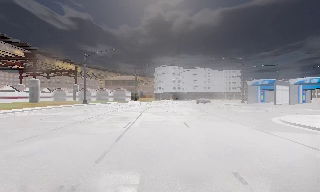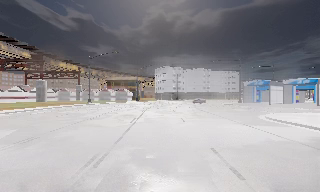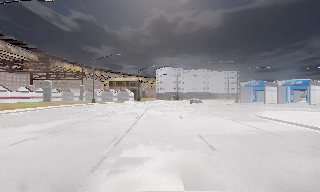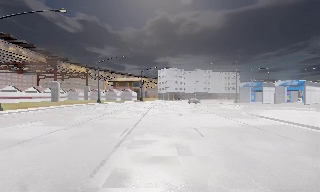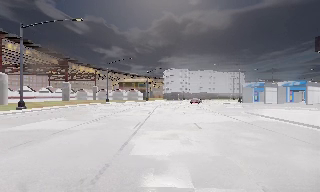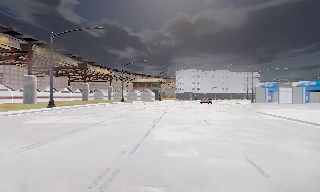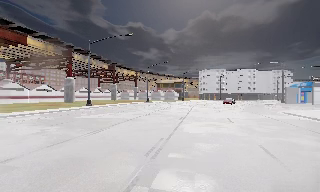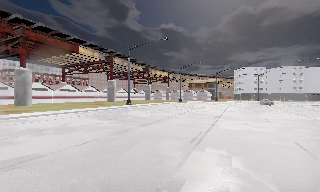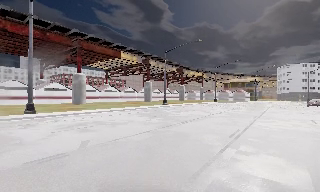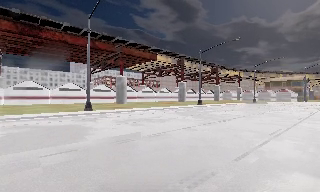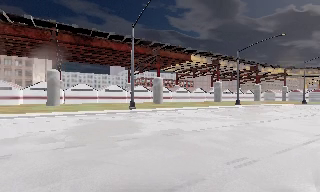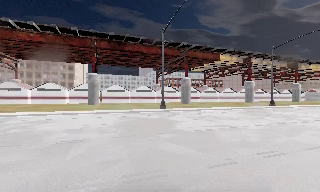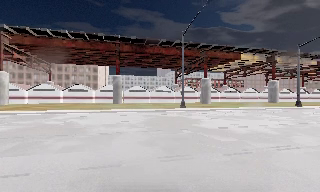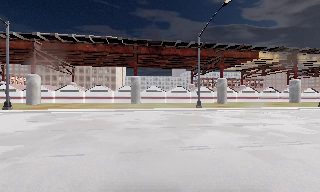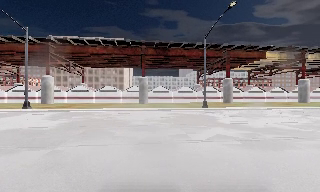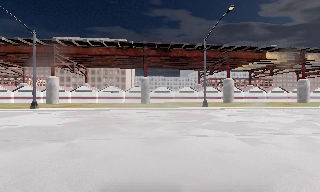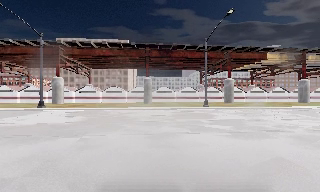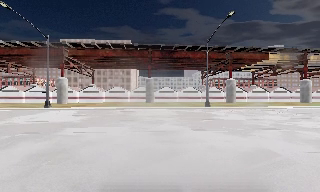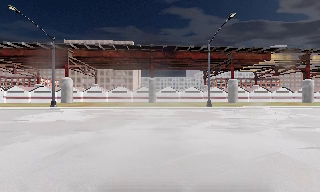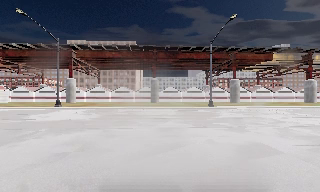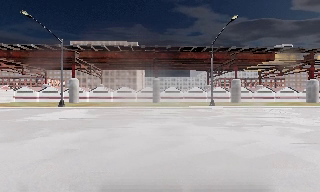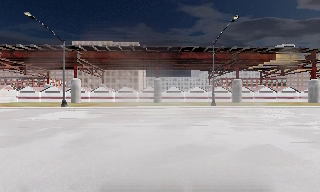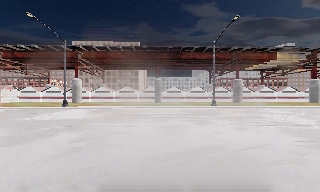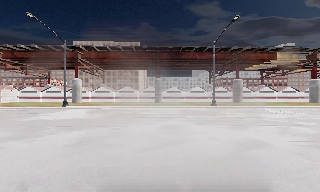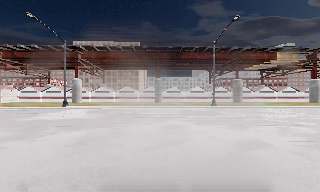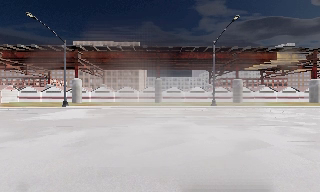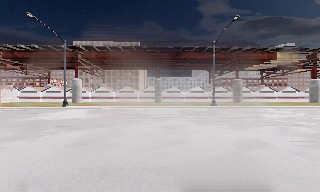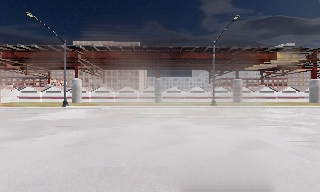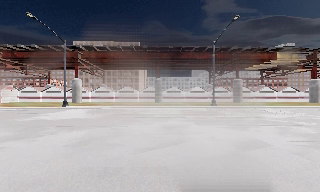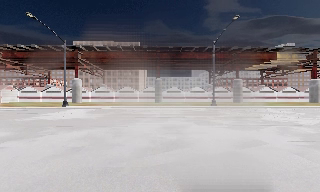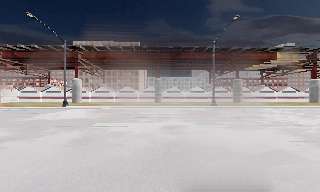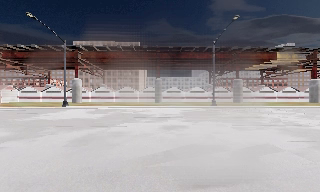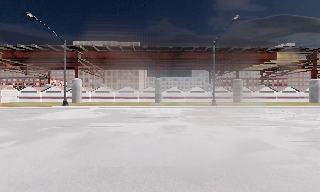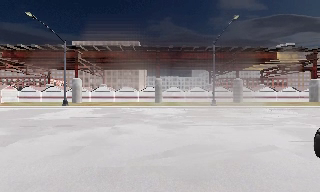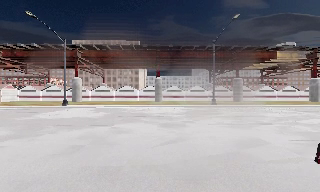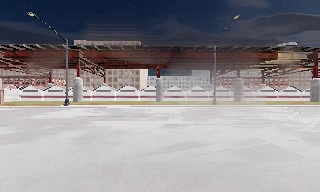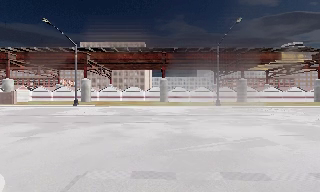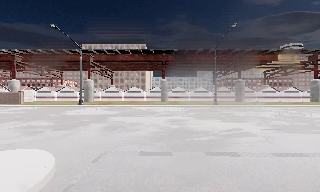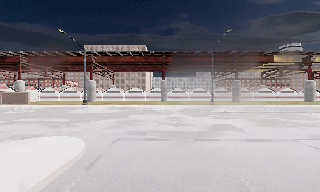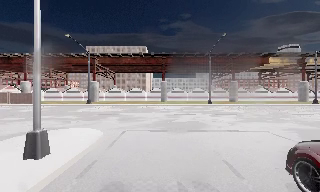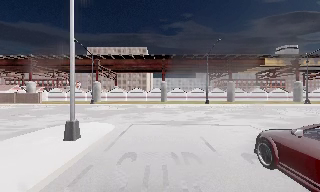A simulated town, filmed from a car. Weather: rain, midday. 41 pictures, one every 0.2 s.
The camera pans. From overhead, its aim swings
counterclockwise.
The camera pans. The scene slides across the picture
to the right.
0.0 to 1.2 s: The scene slides to the right, as the camera pans about 15 degrees to its left. It travels backward, about 10 m, so what stands in front gets smaller.
1.2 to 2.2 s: The camera swings to its left by about 55 degrees, and the scene slides to the right. It travels backward and to its left, about 7 m.
2.2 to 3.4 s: The scene slides to the right, as the camera pans about 15 degrees to its left. It travels backward, about 5 m, so what stands in front gets smaller. It loses speed.
3.4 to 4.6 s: The camera travels backward, about 1.5 m, so what stands in front gets smaller. It loses speed.
4.6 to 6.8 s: The camera keeps its place and its aim.
6.8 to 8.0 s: The camera travels backward, about 7 m, so what stands in front gets smaller. It gains speed.
The film runs backward here.
